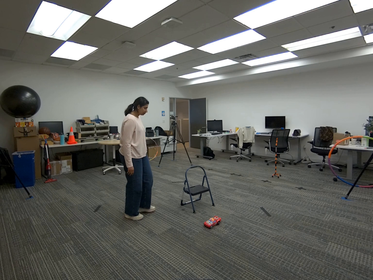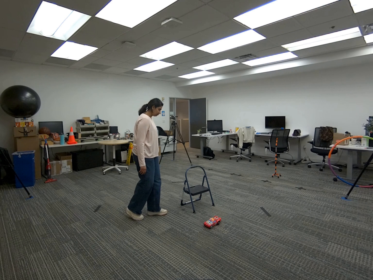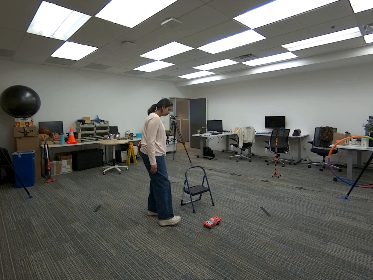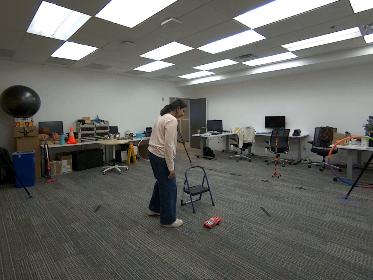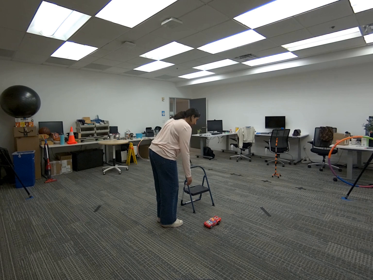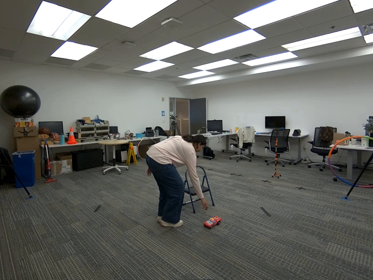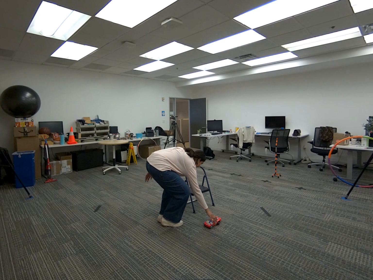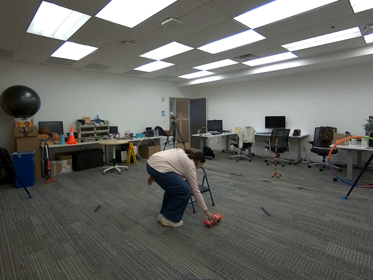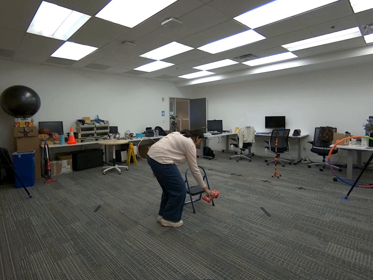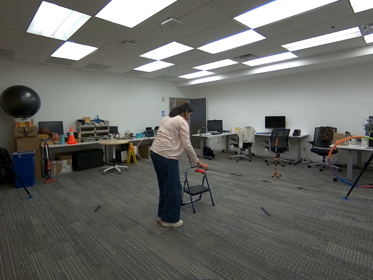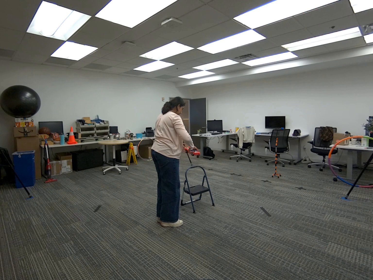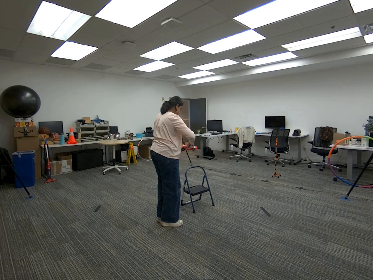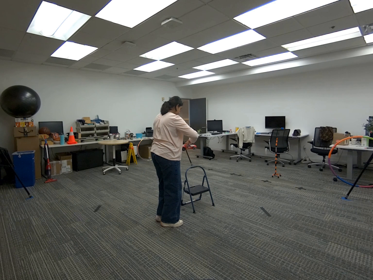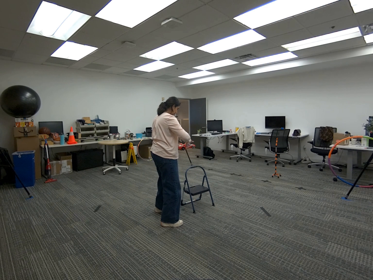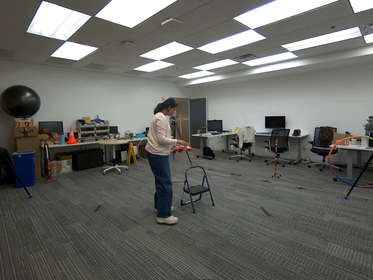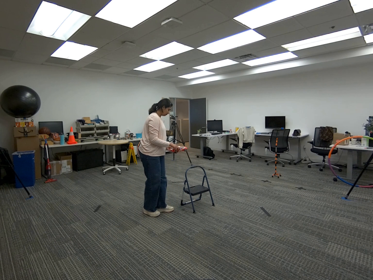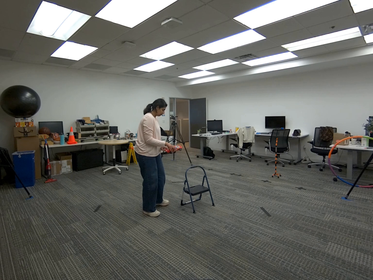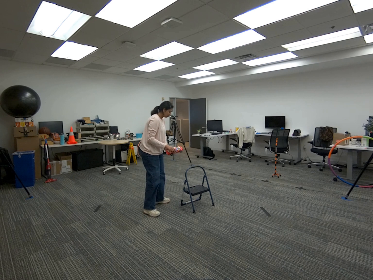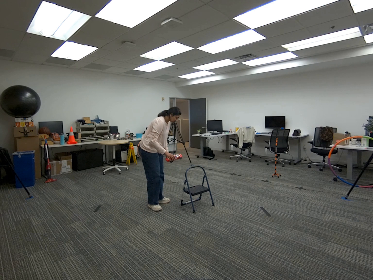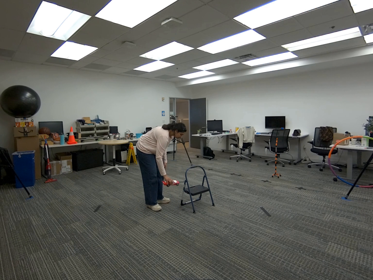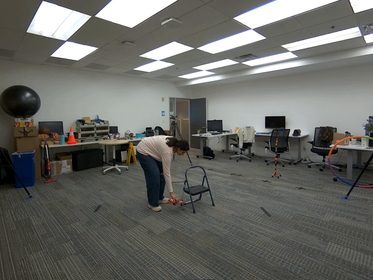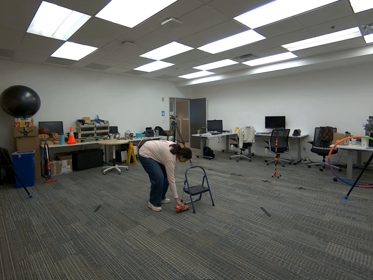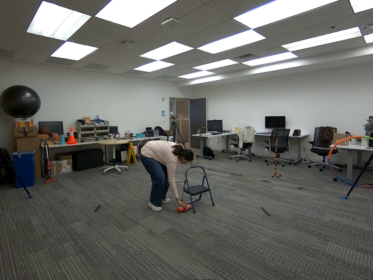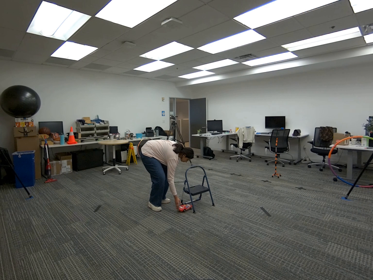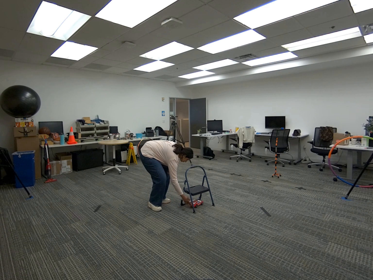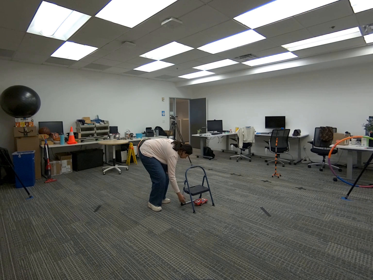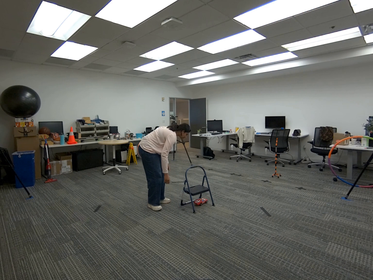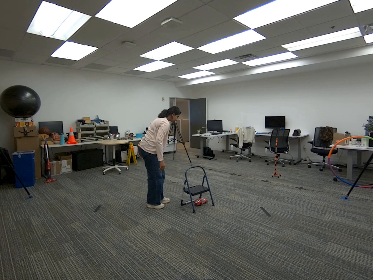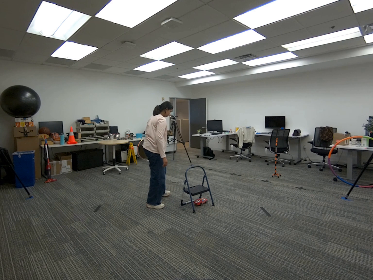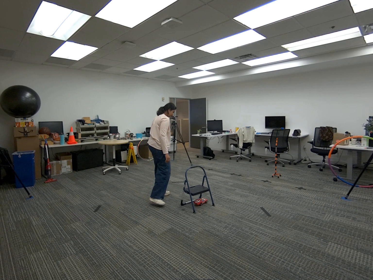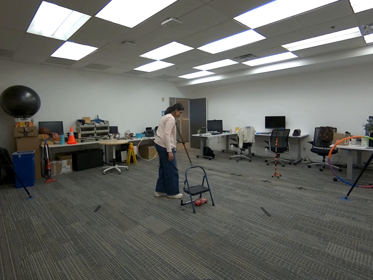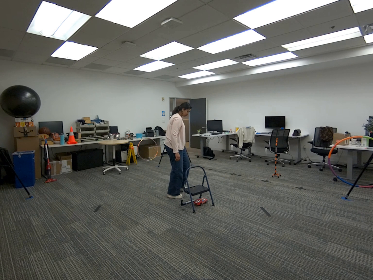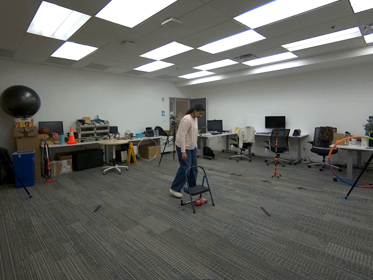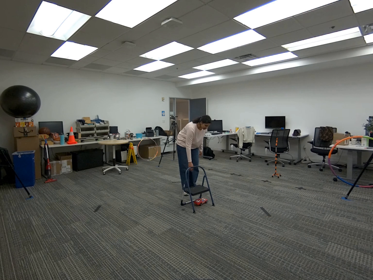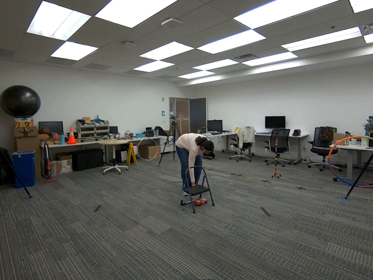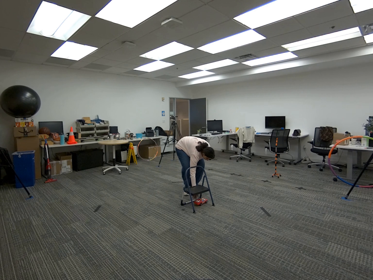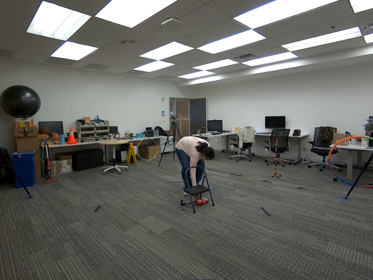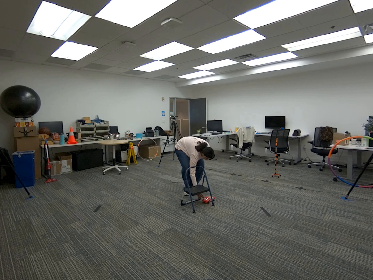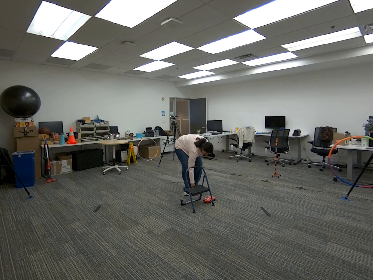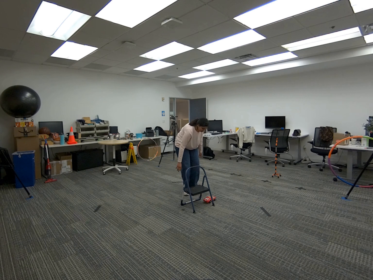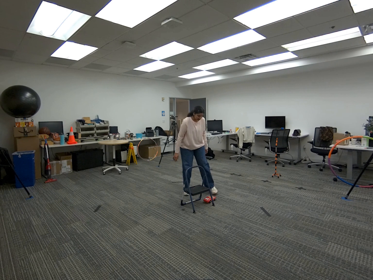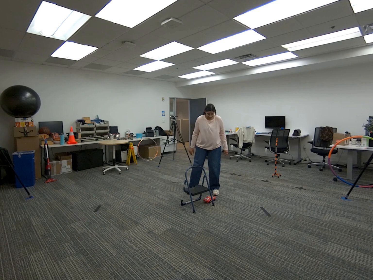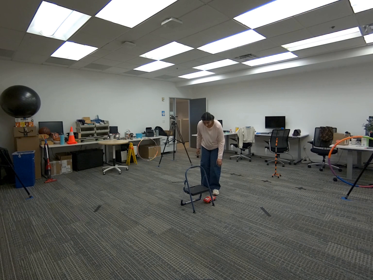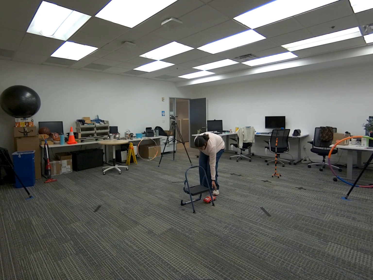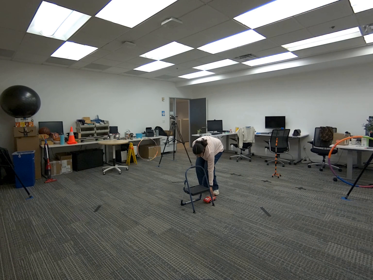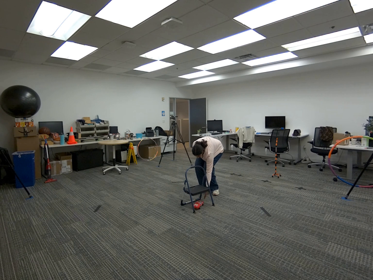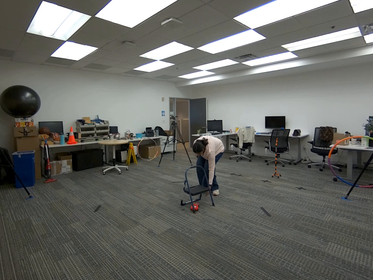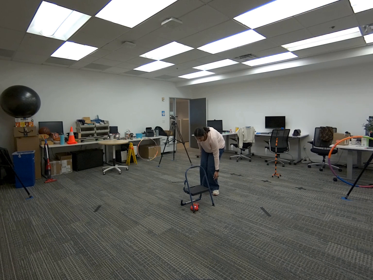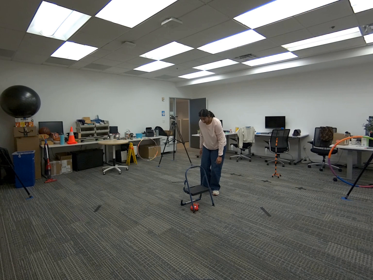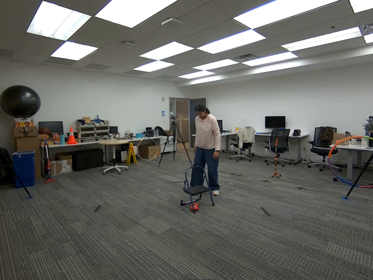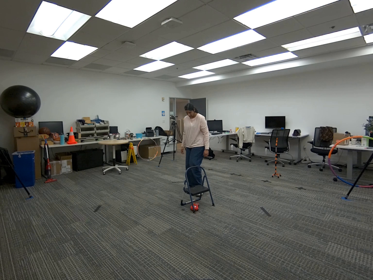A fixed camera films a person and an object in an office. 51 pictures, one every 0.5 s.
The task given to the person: Walk to the toy car on the ground and pick it up with your right hand. Place it on the ground and roll it under the step ladder. Move to the other side, pick up the car again, and roll it back under the step ladder. Continue alternating sides, rolling the car under the ladder each time, until finished.
